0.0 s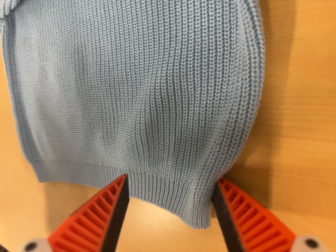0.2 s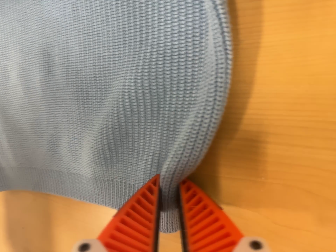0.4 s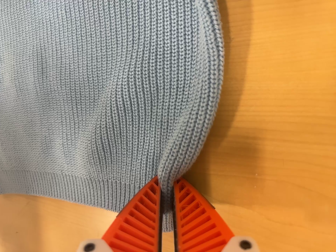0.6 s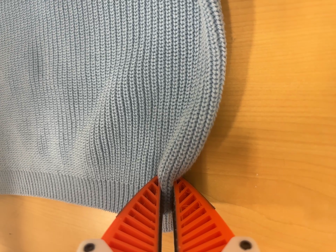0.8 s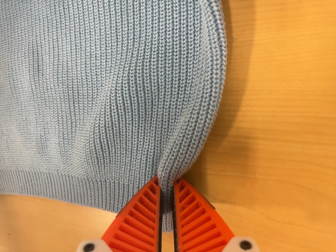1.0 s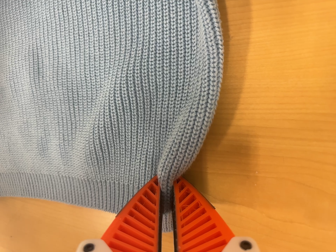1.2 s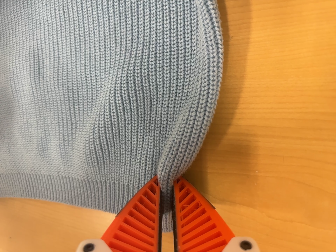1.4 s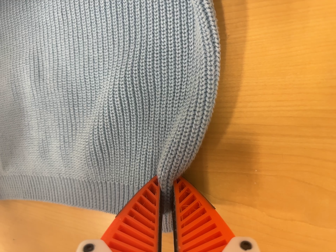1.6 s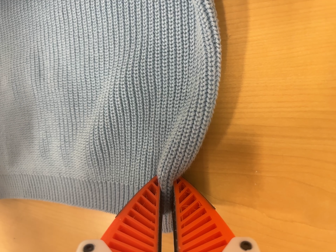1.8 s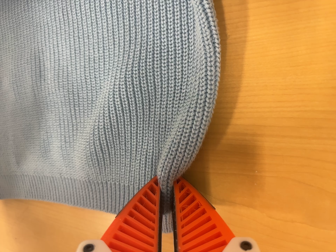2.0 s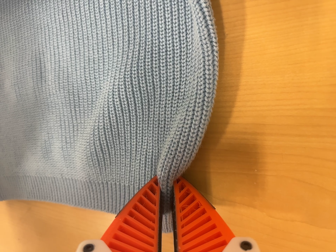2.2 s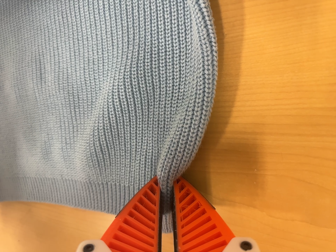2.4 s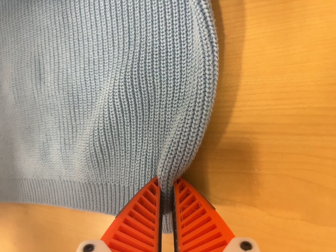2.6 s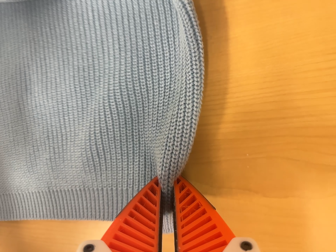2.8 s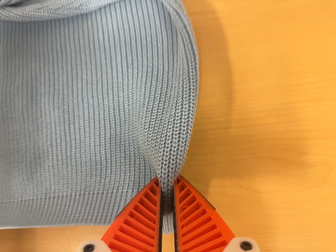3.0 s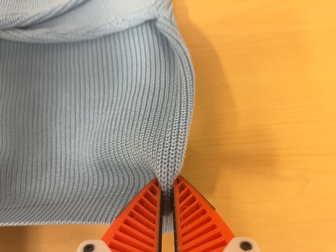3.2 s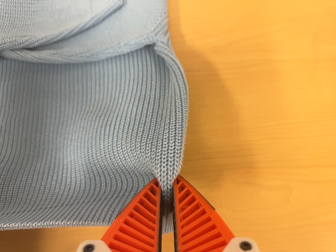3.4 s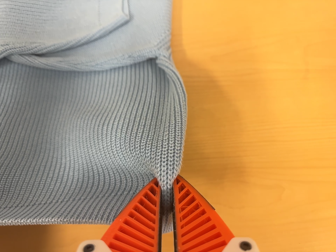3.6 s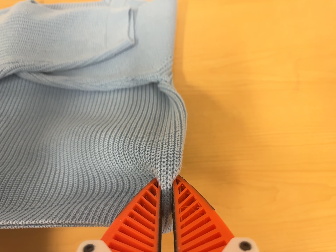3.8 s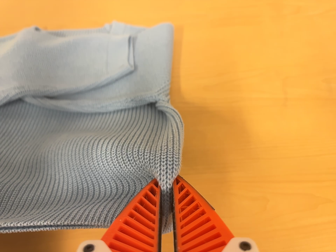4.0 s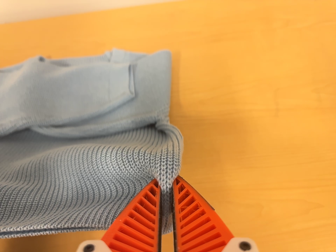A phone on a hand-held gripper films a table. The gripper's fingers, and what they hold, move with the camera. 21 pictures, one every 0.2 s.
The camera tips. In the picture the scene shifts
downward.
The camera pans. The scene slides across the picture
to the left.
0.0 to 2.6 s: The scene slides to the left, as the camera pans about 15 degrees to its right. It travels toward the bottom of its view, about 5 cm. Its aim tips toward the top of its view by about 10 degrees.
2.6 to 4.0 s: The camera pans to its right by about 15 degrees. It travels backward and to its left, about 20 cm, so what stands in front gets smaller. Its aim tips toward the top of its view by about 30 degrees, and the scene shifts downward.
The film runs forward here.
